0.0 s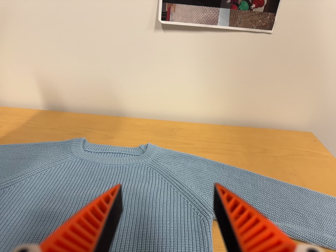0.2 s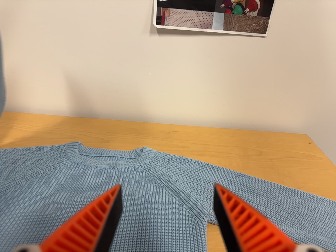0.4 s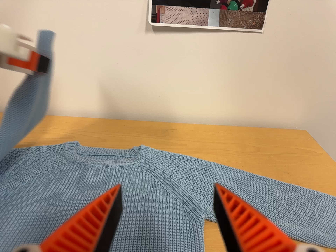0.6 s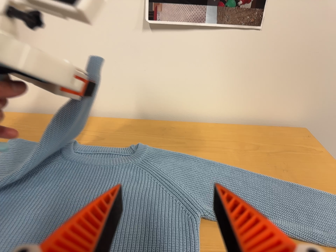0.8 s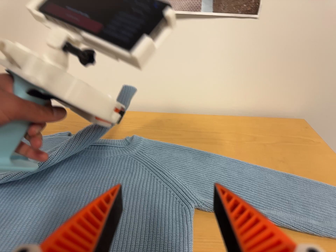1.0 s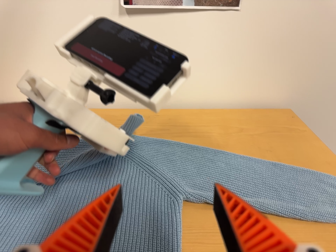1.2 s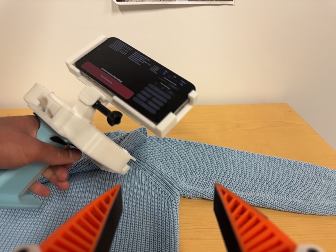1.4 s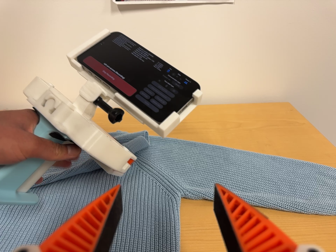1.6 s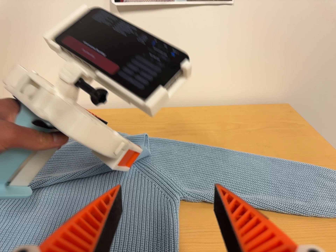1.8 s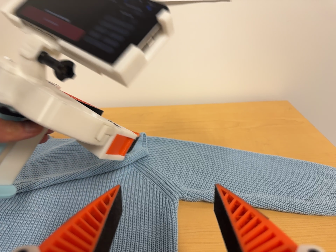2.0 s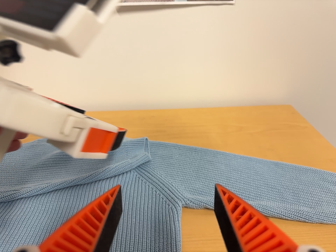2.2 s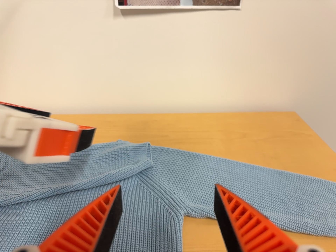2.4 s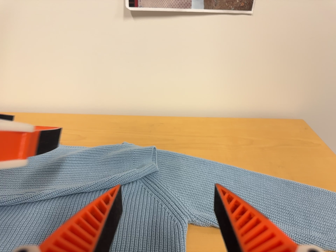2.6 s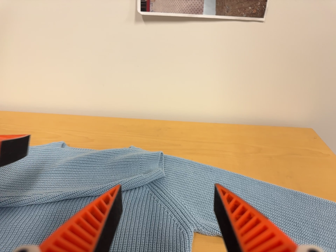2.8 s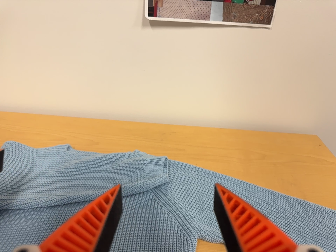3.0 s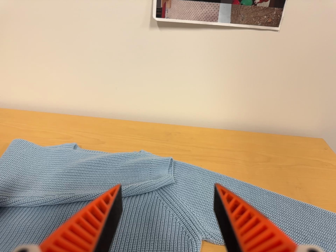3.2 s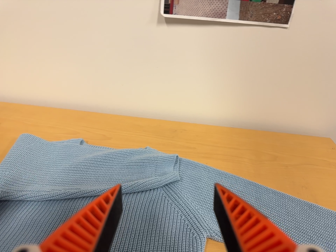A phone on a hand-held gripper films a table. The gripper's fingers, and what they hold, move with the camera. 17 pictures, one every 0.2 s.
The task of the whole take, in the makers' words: left arm across.
0.0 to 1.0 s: The camera travels to its right, about 6 cm, so close, fixed things drift to the left.
1.0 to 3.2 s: The camera travels toward the top of its view, about 6 cm, so close, fixed things drift downward.
The film runs forward here.
